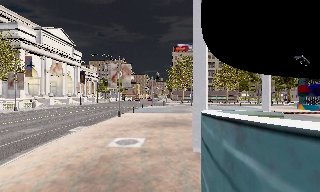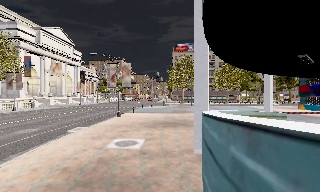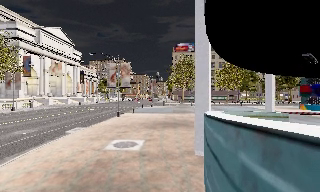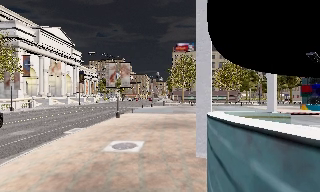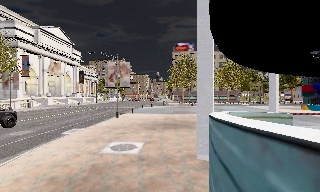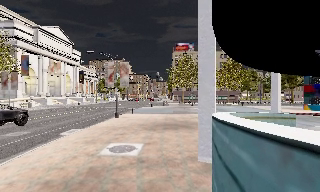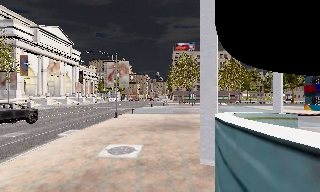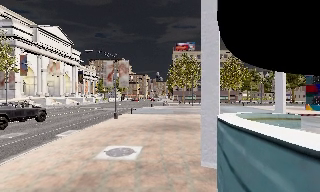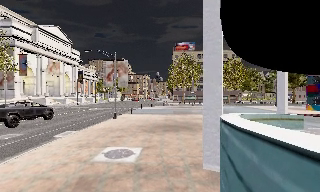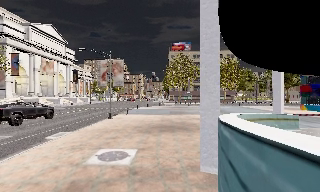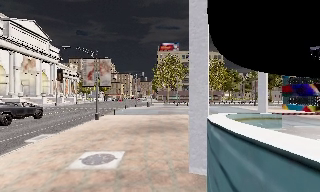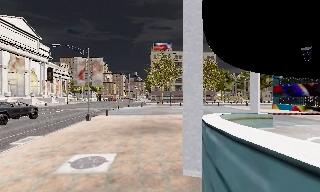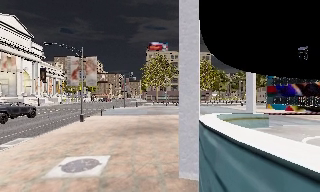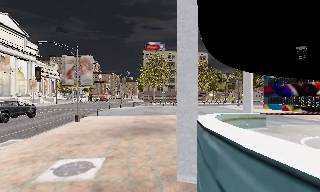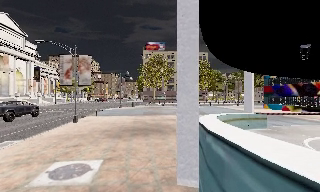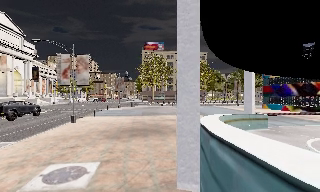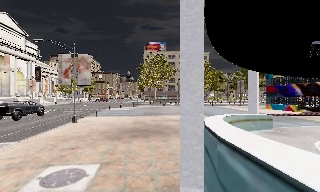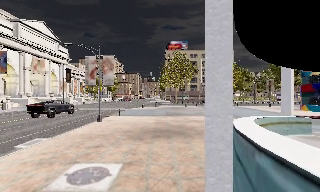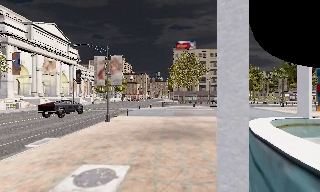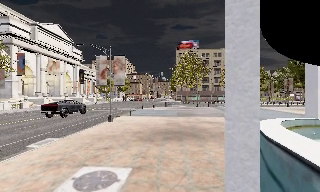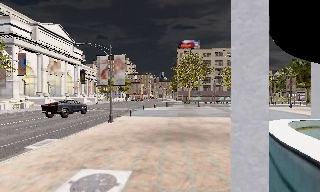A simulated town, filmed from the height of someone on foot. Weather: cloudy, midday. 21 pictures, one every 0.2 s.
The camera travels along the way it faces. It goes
forward.
0.0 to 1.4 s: The camera travels forward, about 1.5 m, so what stands in front looms larger.
1.4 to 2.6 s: The scene slides to the left, as the camera pans about 10 degrees to its right. It travels forward, about 1 m, so what stands in front looms larger.
2.6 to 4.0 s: The camera swings to its left by about 10 degrees, and the scene slides to the right. It travels forward, about 1.5 m, so what stands in front looms larger.
The film runs forward here.
